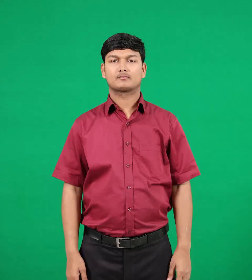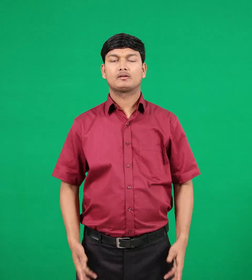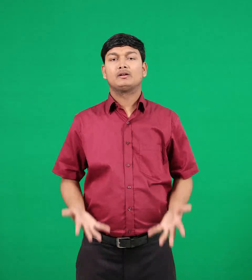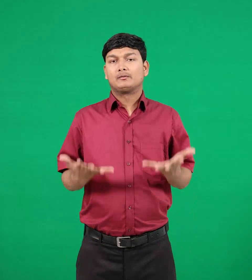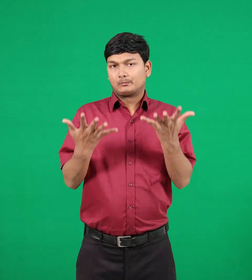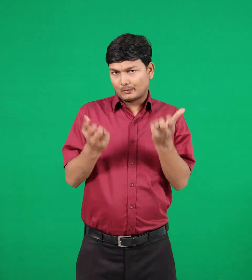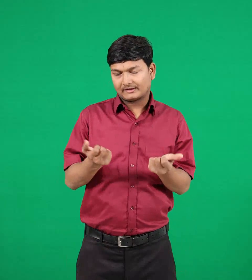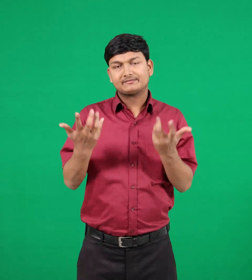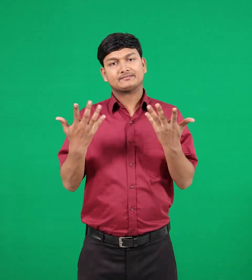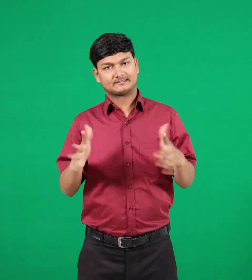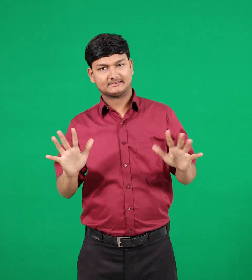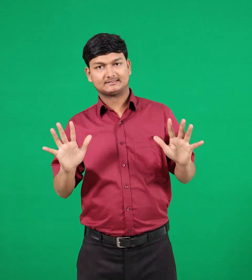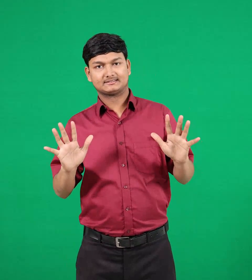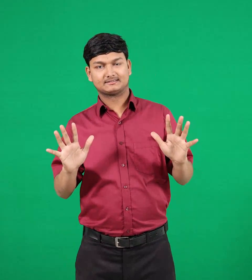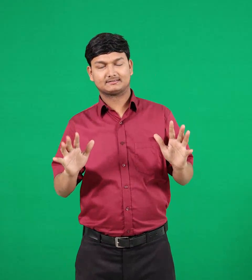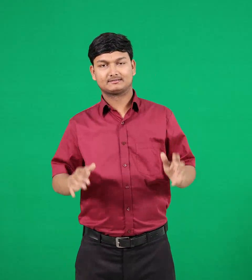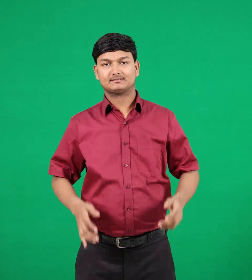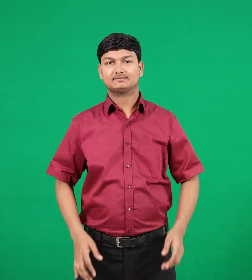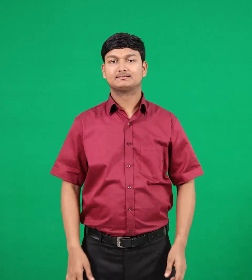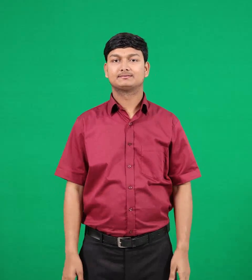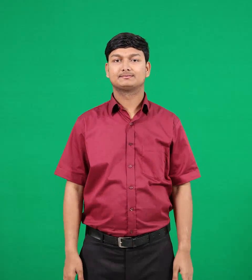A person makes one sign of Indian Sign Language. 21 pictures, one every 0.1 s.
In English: wanted
